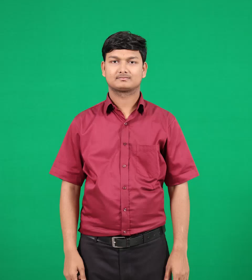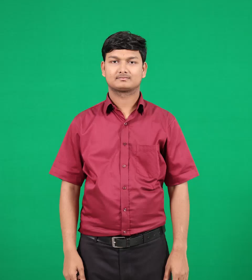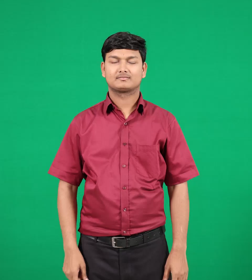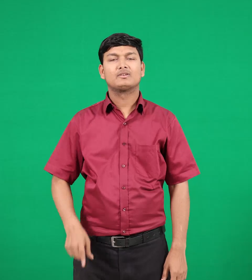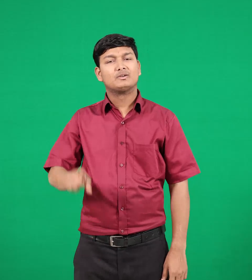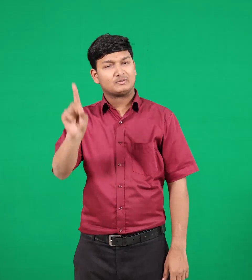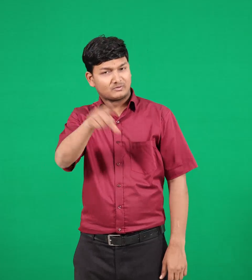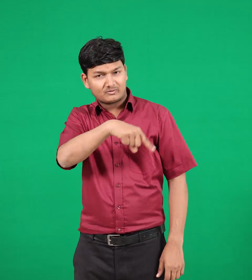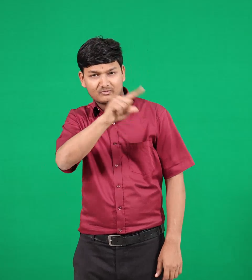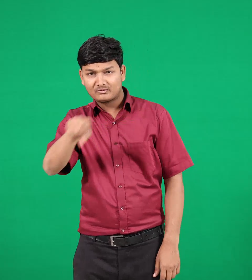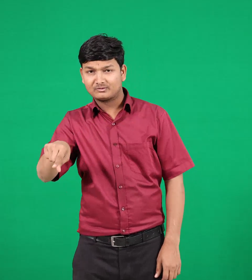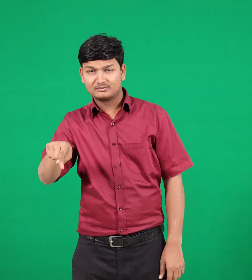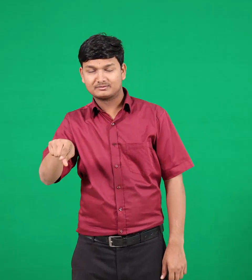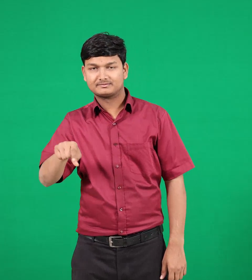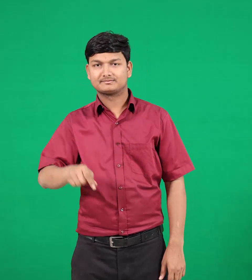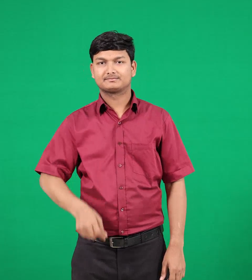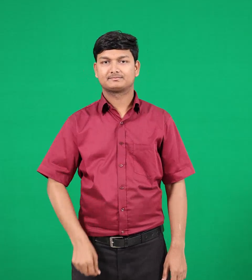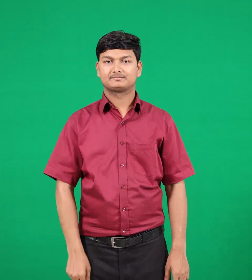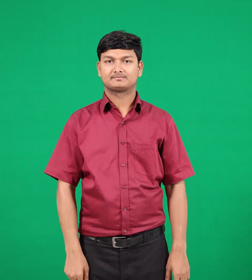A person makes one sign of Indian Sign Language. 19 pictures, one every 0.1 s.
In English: wrong
